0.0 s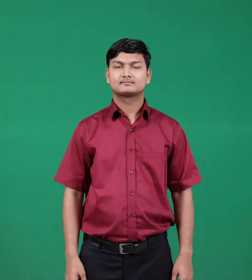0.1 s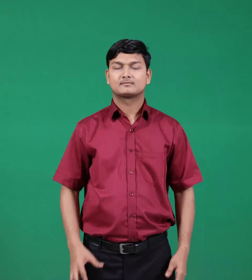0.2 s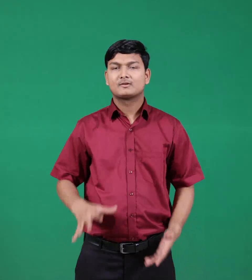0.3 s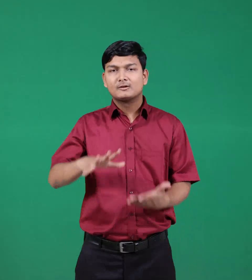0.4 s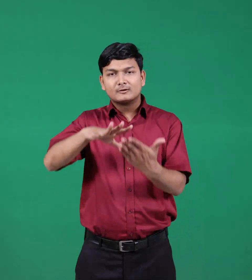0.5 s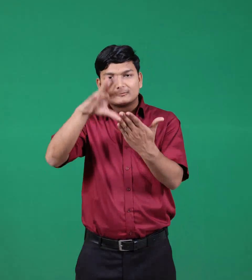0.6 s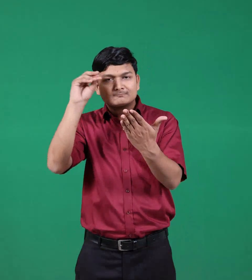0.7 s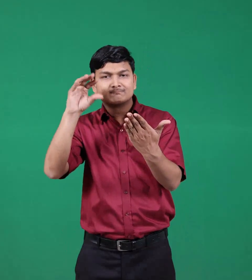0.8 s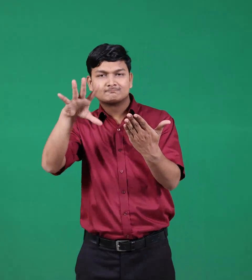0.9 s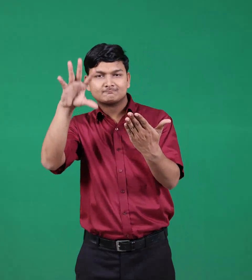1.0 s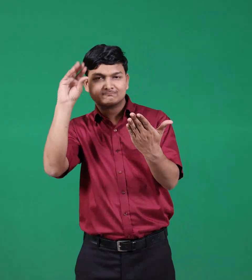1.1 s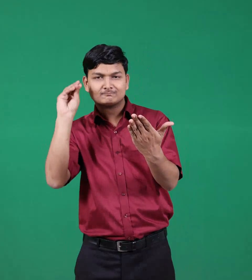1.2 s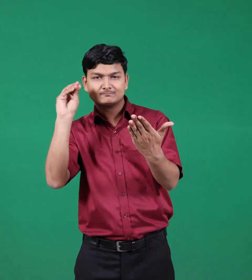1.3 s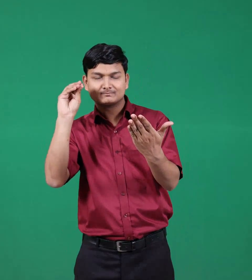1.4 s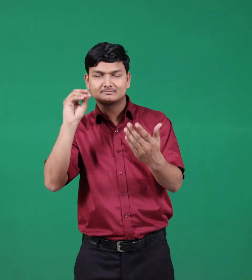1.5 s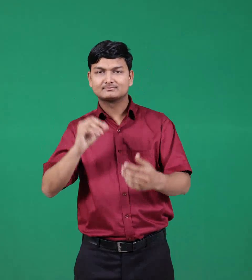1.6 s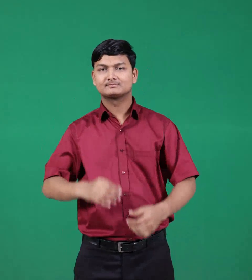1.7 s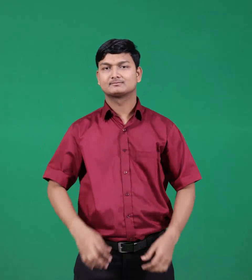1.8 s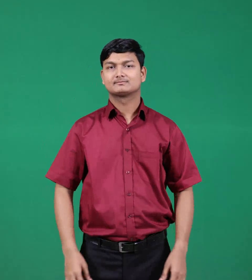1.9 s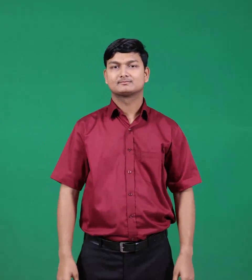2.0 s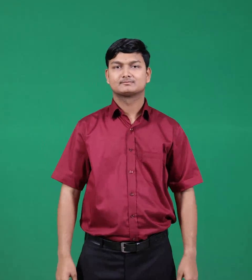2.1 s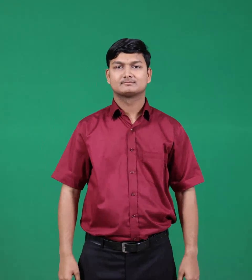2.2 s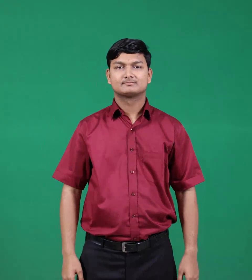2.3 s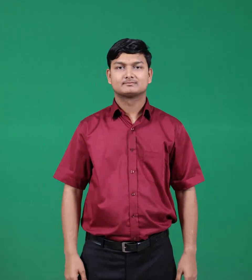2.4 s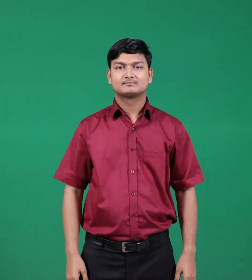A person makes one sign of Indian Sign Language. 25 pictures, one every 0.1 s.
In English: learn
